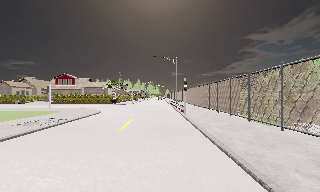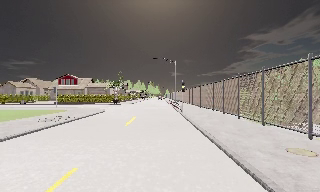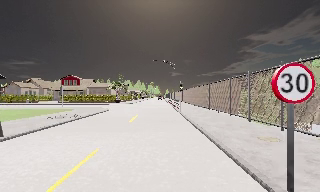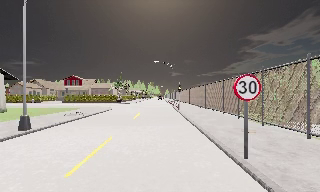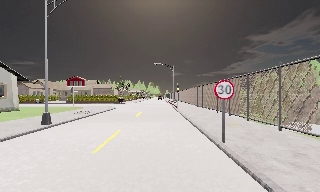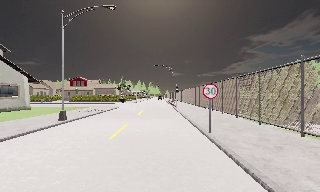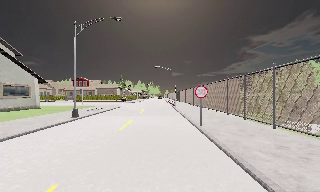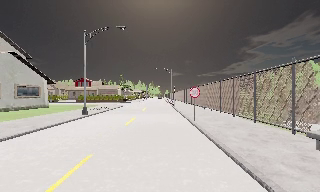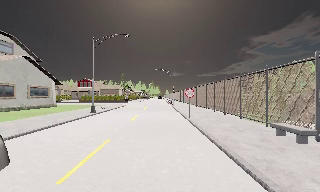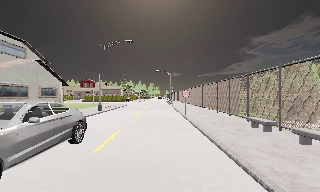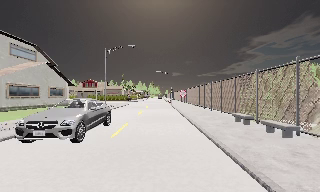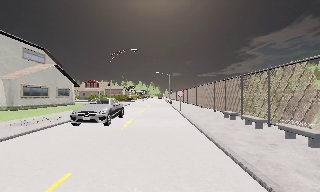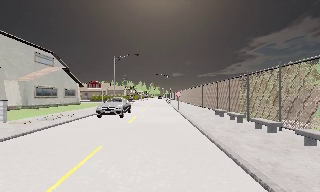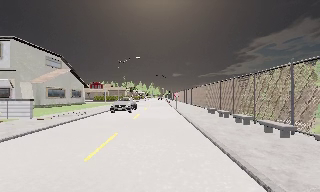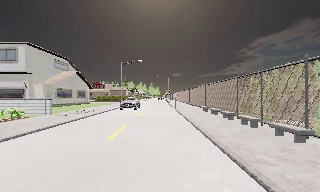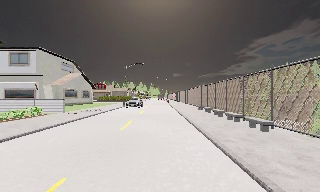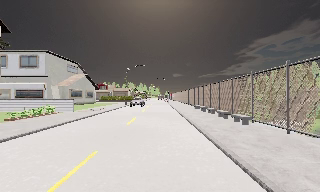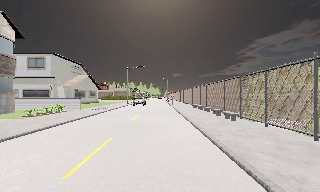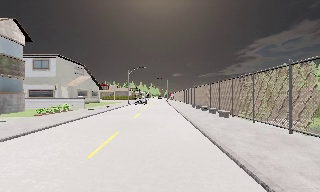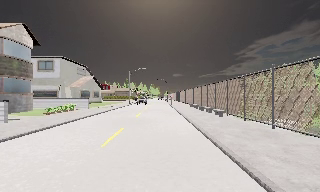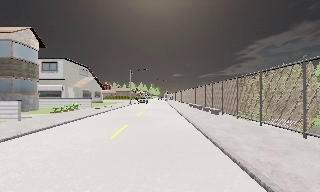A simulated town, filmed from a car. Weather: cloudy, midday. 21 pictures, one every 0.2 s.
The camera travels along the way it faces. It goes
backward.
0.0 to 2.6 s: The camera travels backward, about 20 m, so what stands in front gets smaller.
2.6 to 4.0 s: The camera travels backward, about 10 m, so what stands in front gets smaller. It loses speed.
The film runs backward here.
